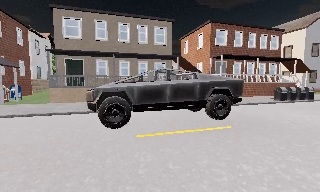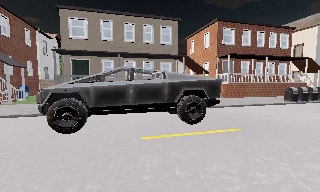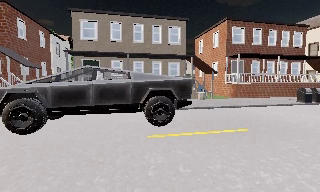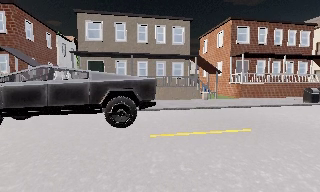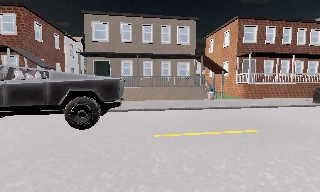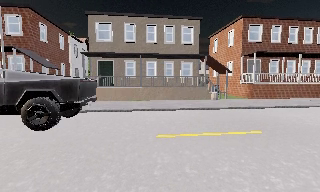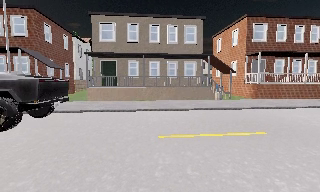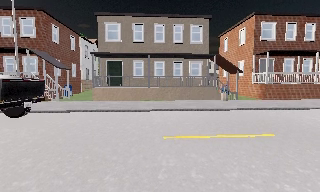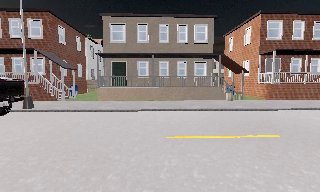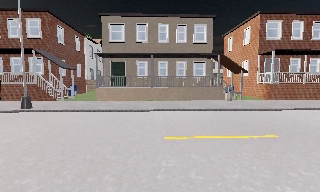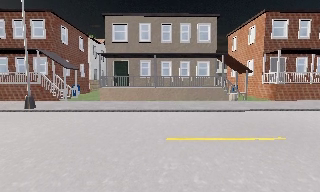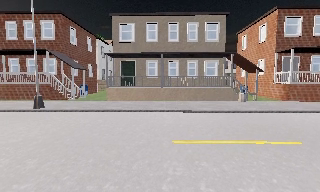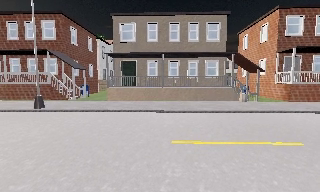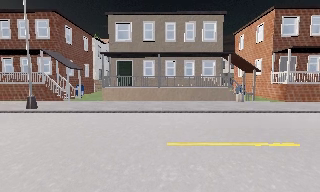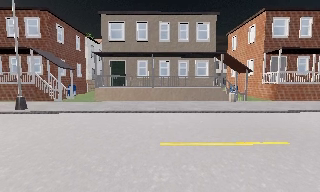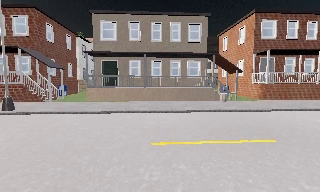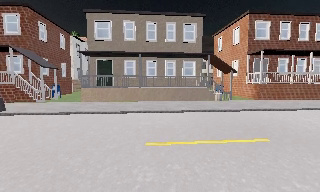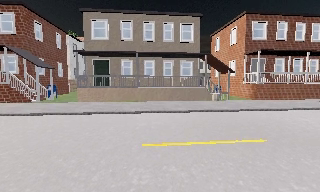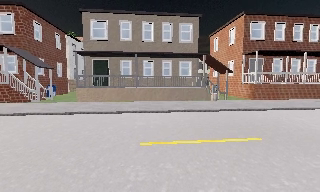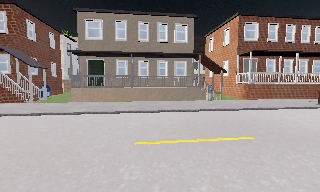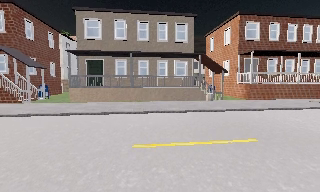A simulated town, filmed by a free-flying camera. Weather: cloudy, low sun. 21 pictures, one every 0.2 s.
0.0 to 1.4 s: The camera pans to its left, which is counterclockwise from overhead, by about 15 degrees.
1.4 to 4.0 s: The camera travels forward and to its right, about 1 m, so what stands in front looms larger.
The film runs forward here.
